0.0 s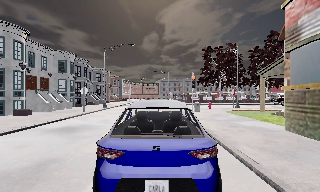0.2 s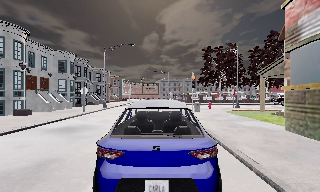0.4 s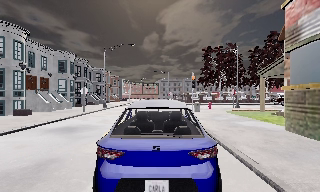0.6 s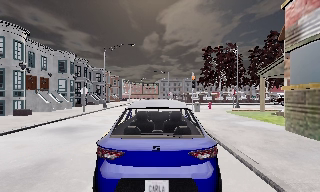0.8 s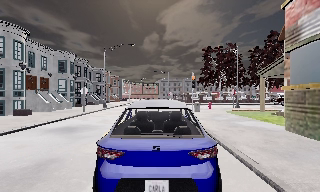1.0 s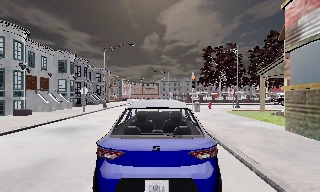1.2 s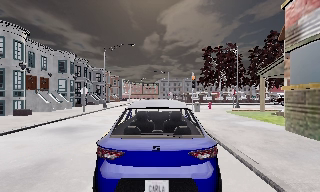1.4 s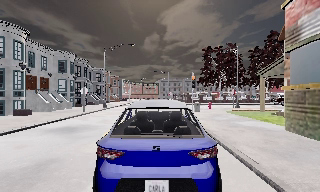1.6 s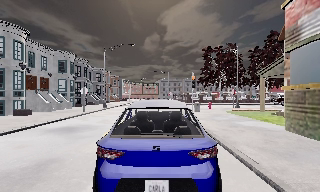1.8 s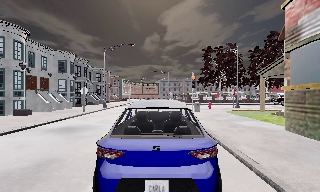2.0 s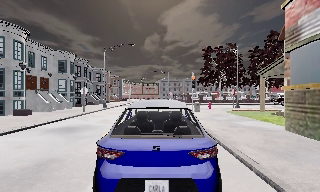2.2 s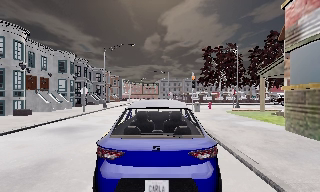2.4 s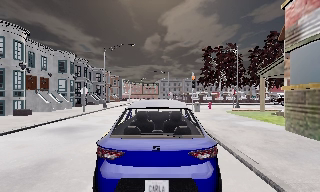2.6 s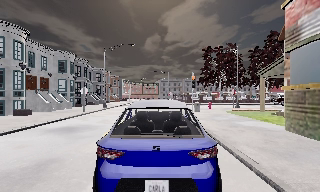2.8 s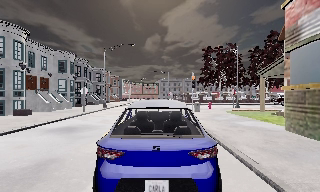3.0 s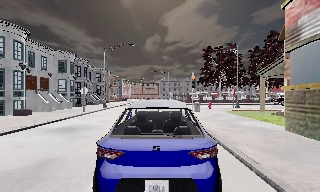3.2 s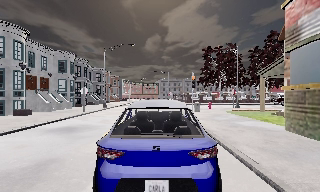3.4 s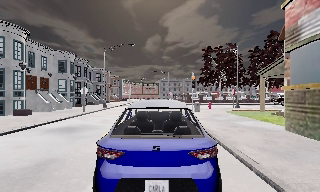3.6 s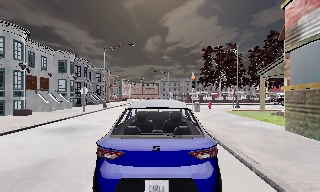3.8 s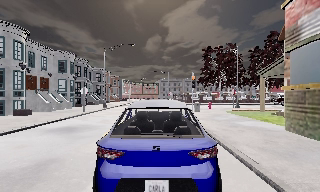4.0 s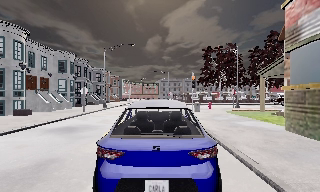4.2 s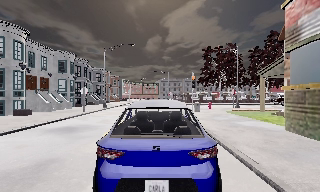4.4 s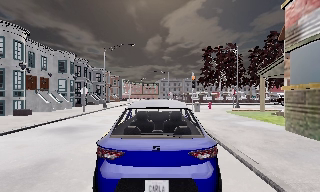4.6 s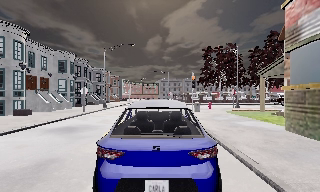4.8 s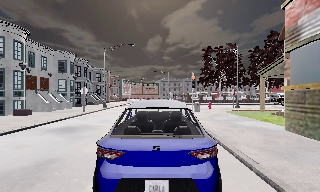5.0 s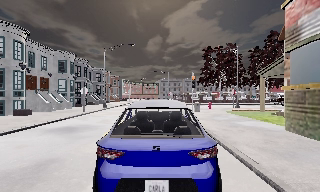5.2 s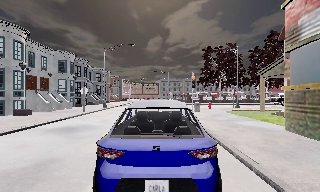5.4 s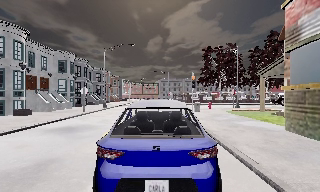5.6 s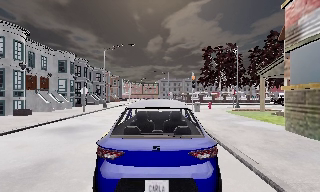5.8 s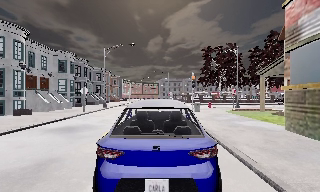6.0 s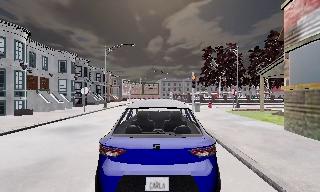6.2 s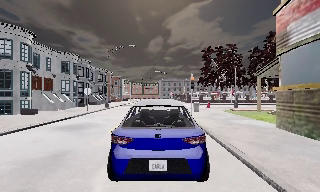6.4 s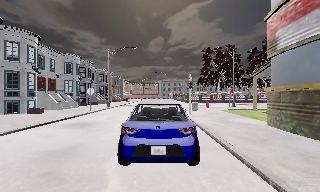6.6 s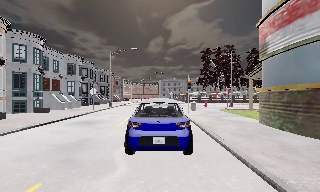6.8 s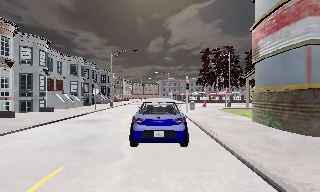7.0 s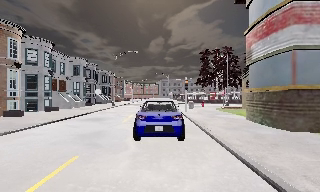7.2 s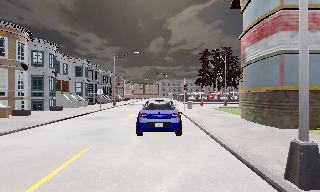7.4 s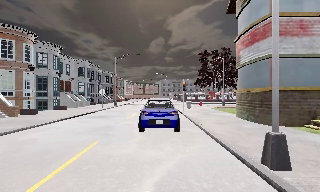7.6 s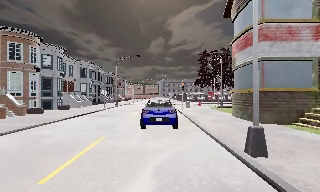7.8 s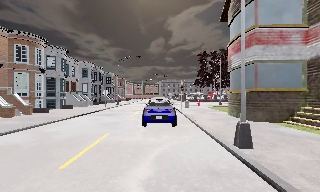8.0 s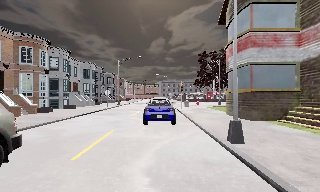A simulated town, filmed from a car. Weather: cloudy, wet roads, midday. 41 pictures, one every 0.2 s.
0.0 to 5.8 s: The camera keeps its place and its aim.
5.8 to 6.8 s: The camera travels backward, about 2.5 m, so what stands in front gets smaller. It gains speed.
6.8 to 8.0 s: The camera travels backward, about 3.5 m, so what stands in front gets smaller.
The film runs backward here.
